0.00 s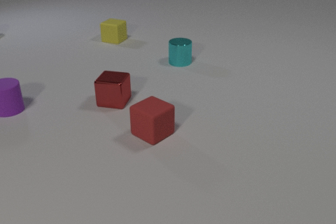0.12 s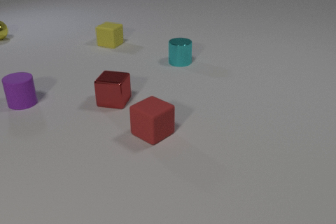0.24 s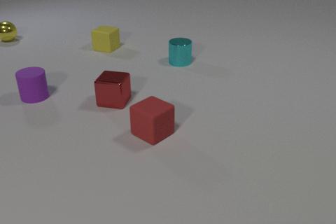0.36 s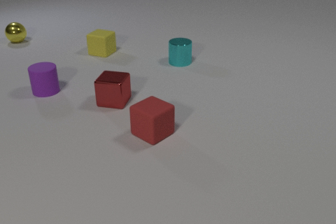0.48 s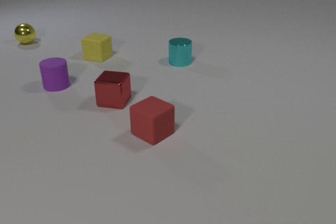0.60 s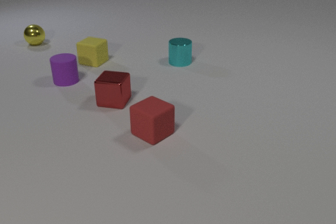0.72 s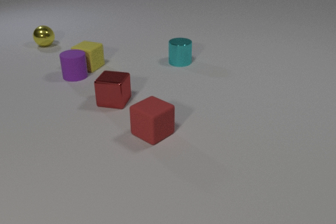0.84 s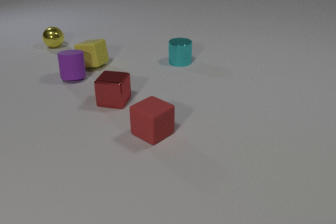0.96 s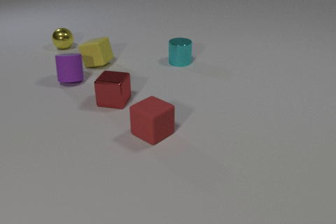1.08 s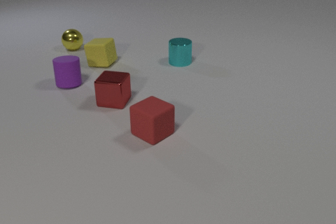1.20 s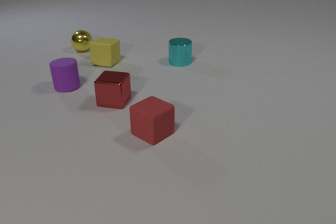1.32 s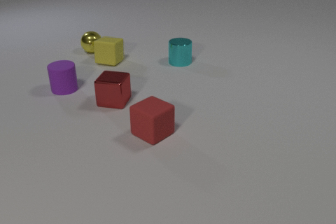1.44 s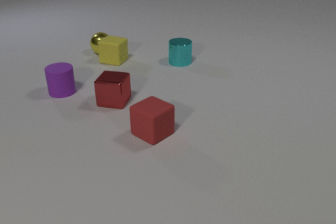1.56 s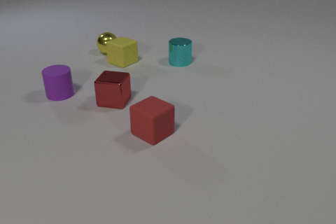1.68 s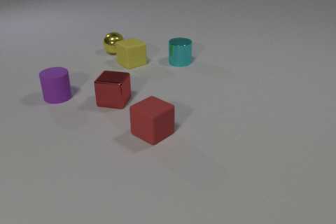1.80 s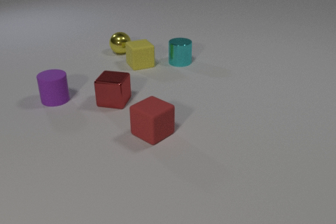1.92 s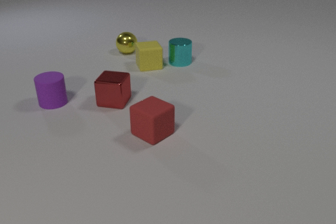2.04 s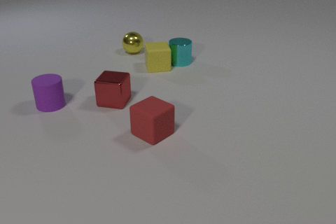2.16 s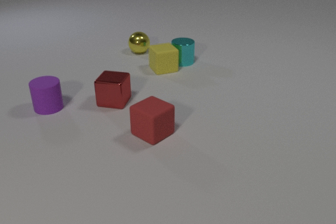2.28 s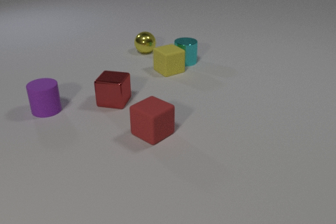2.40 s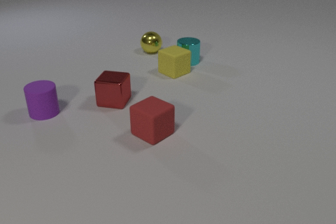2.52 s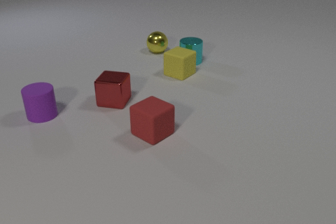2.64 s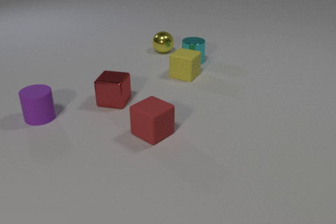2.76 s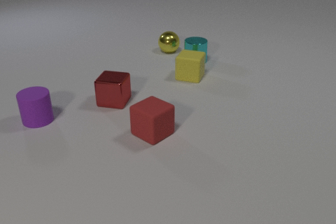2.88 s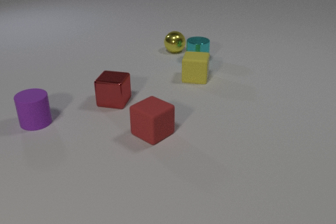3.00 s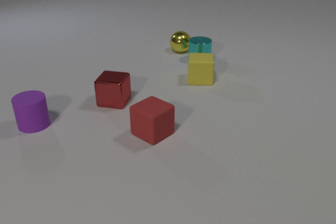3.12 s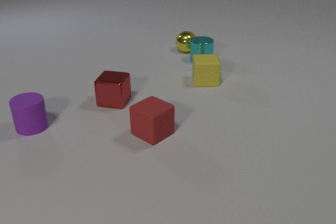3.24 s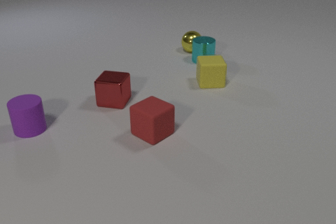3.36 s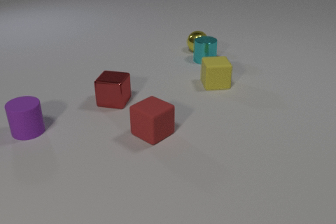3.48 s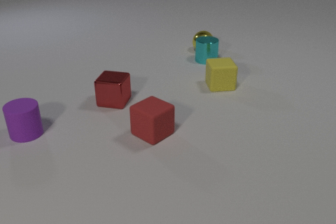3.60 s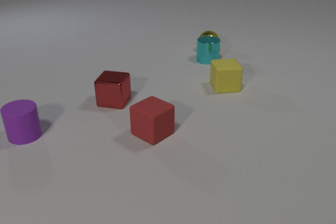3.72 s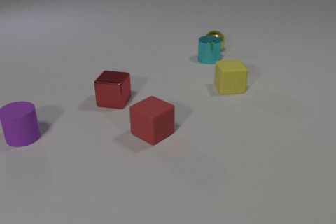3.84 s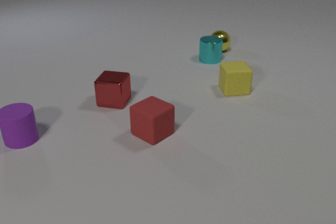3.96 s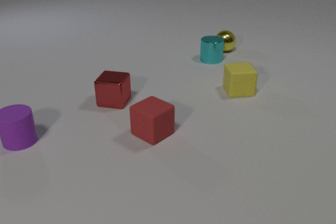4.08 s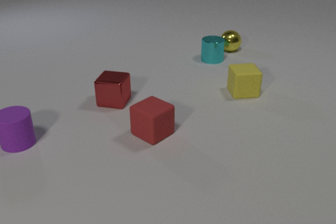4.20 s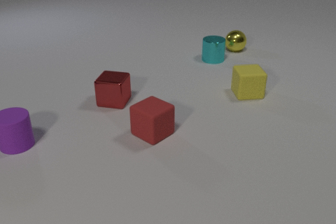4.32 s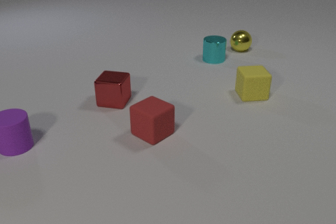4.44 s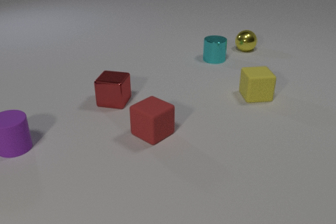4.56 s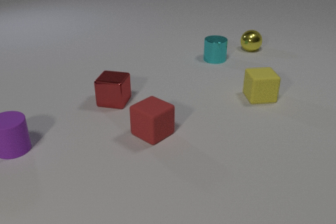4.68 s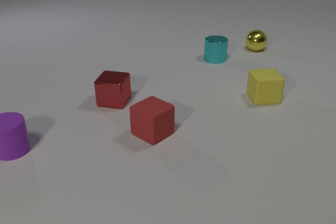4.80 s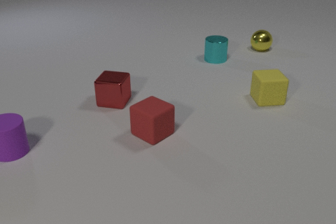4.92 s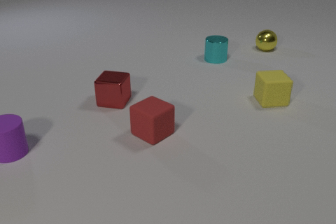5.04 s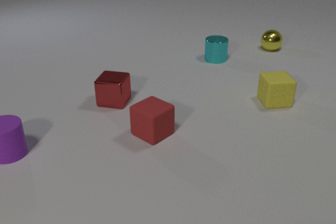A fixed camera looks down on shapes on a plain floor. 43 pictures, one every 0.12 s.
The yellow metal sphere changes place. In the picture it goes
to the right.
0.00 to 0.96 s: The yellow rubber cube slides toward the camera. The purple rubber cylinder slides to the right and away from the camera. The yellow metal sphere comes in at the left edge, rolls to the right and toward the camera. The yellow rubber cube and the purple rubber cylinder collide.
0.96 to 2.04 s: The yellow rubber cube slides to the right, spins clockwise seen from above by about 60 degrees, its near face sliding to the left. The purple rubber cylinder slides toward the camera and to the left. The yellow metal sphere rolls to the right. The yellow rubber cube and the yellow metal sphere collide. The yellow rubber cube and the cyan metal cylinder collide.
2.04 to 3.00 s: The yellow rubber cube slides to the right and toward the camera, spins so that its near face slides to the right, counterclockwise seen from above. The purple rubber cylinder slides toward the camera and to the left. The yellow metal sphere rolls to the right. The cyan metal cylinder slides to the right.
3.00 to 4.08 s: The yellow rubber cube slides to the right and toward the camera. The purple rubber cylinder slides toward the camera and to the left. The yellow metal sphere rolls to the right. The cyan metal cylinder slides to the right.
4.08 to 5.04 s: The yellow rubber cube slides to the right and toward the camera. The purple rubber cylinder slides toward the camera and to the left. The yellow metal sphere rolls to the right.
How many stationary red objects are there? 2.
Are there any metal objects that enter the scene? yes.
How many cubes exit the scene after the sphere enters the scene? 0.
